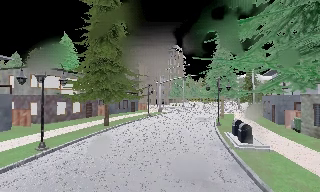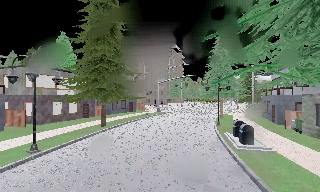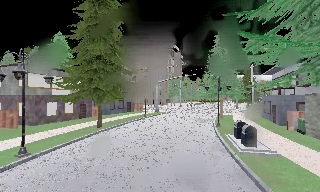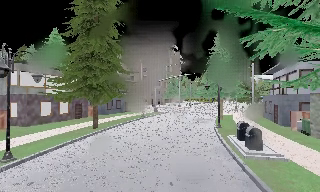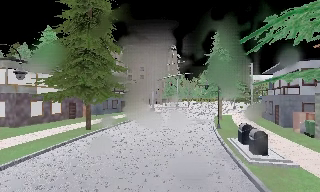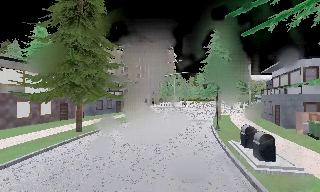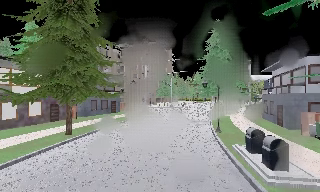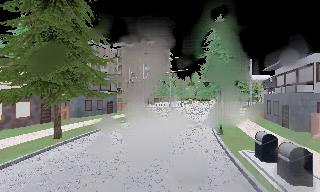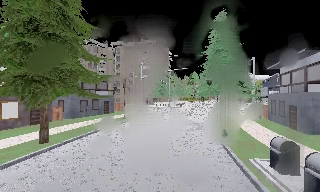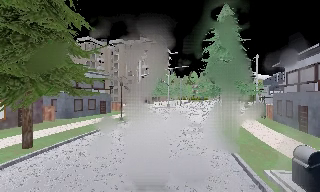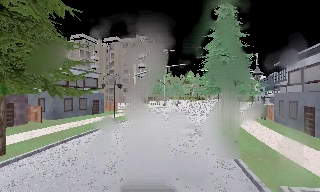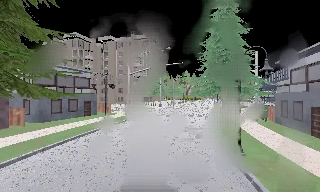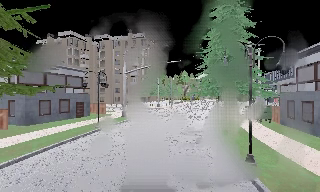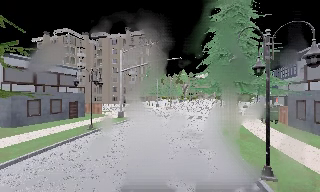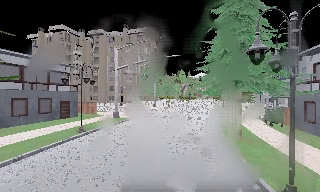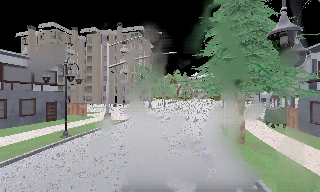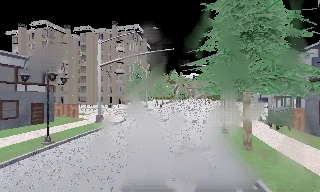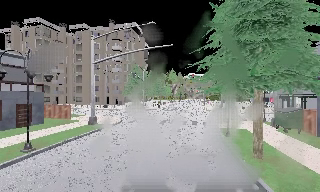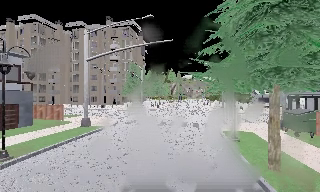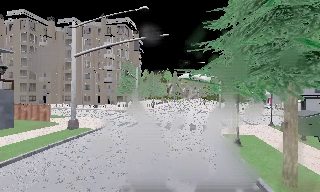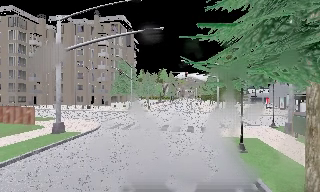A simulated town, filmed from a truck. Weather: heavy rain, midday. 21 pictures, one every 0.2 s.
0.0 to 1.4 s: The camera travels forward, about 4.5 m, so what stands in front looms larger. It gains speed.
1.4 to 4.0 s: The camera pans to its right, which is clockwise from overhead, by about 10 degrees. It travels forward, about 14 m, so what stands in front looms larger.
The film runs forward here.
